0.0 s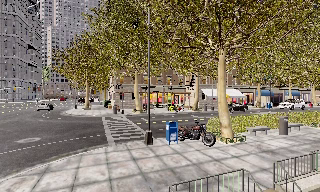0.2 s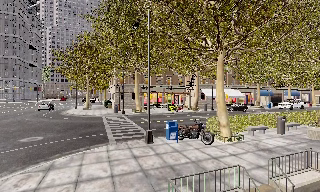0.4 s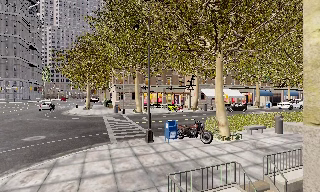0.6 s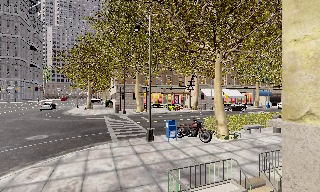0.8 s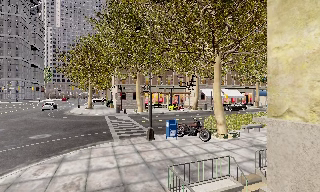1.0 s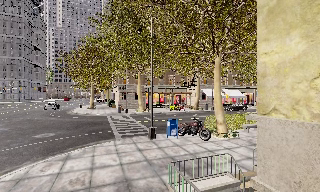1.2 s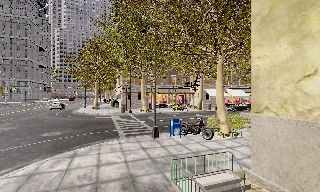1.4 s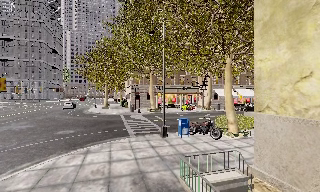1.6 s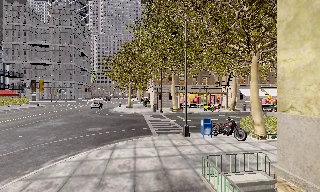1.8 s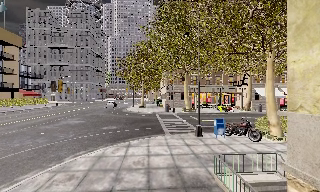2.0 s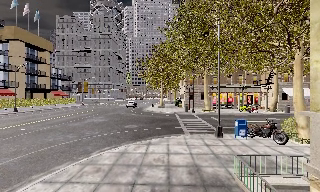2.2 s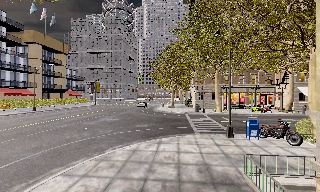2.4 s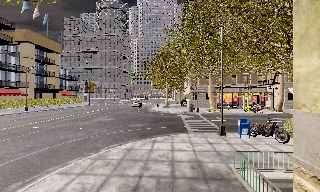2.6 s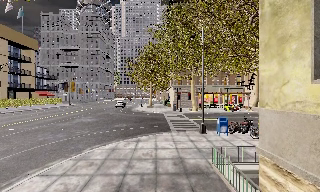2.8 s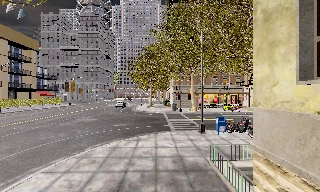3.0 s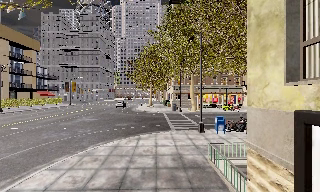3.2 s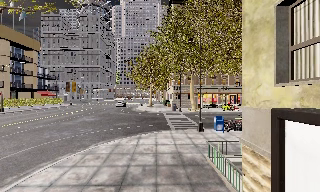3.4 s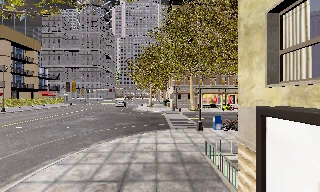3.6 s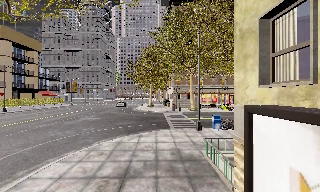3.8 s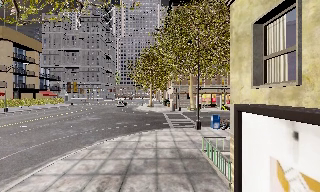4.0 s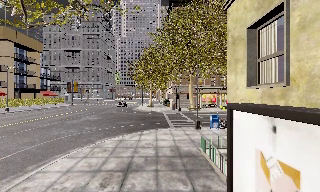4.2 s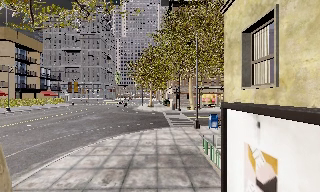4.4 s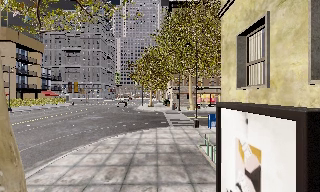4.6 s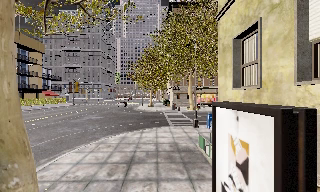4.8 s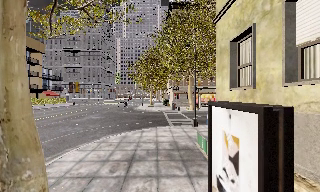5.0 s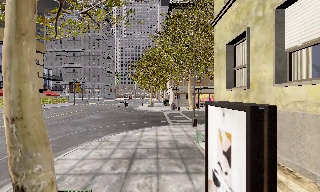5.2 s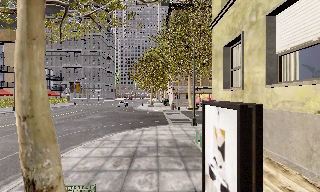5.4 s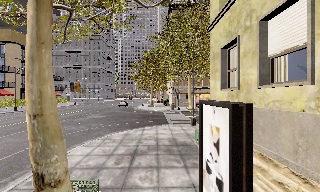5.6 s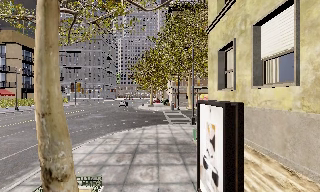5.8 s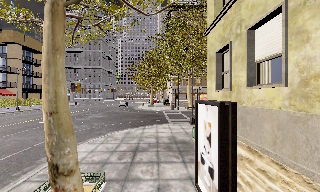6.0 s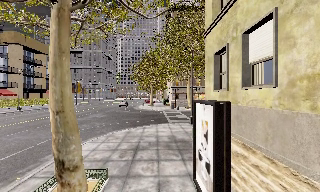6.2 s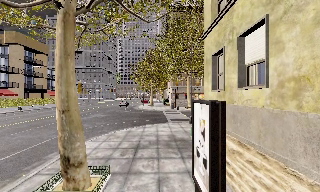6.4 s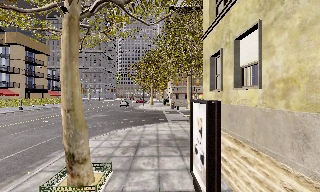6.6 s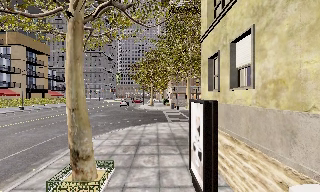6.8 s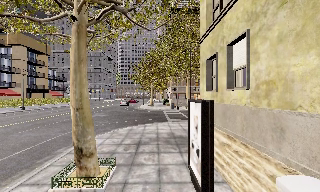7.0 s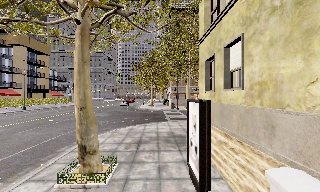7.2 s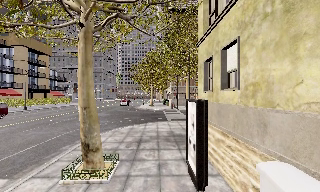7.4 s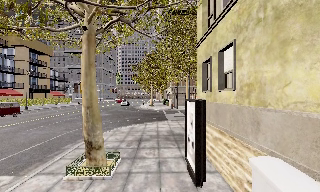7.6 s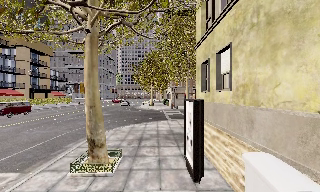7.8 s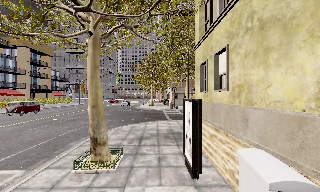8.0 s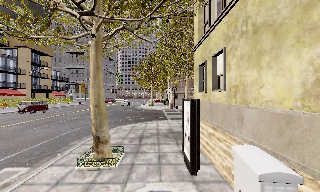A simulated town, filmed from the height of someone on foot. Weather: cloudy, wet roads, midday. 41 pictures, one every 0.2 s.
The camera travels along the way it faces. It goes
backward.
0.0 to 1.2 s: The camera travels backward, about 1.5 m, so what stands in front gets smaller.
1.2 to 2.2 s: The camera pans to its left, which is counterclockwise from overhead, by about 25 degrees. It travels backward, about 1 m, so what stands in front gets smaller.
2.2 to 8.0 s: The camera travels backward, about 6 m, so what stands in front gets smaller.
The film runs backward here.
